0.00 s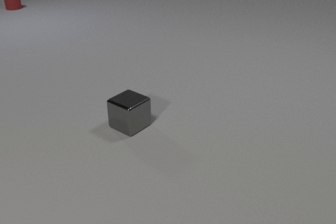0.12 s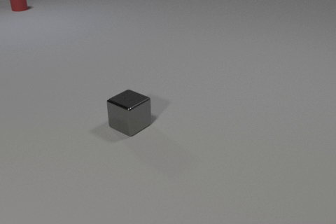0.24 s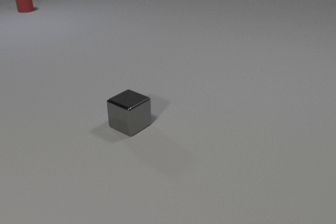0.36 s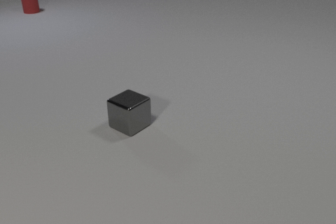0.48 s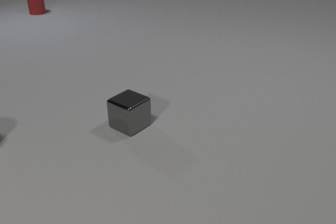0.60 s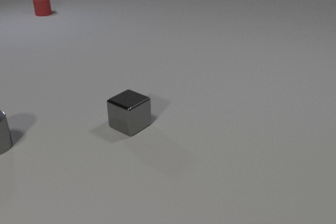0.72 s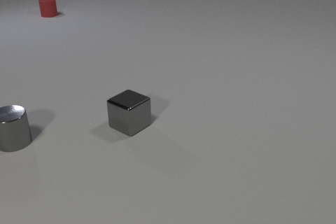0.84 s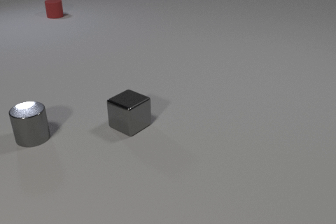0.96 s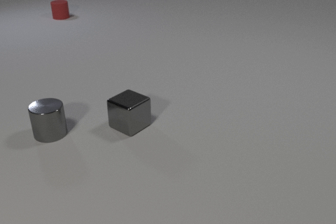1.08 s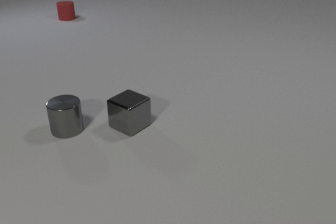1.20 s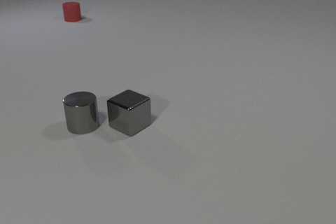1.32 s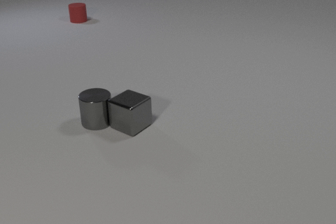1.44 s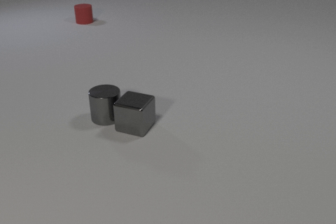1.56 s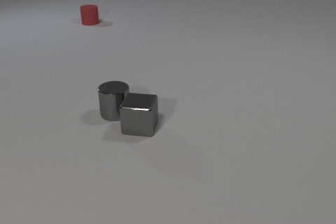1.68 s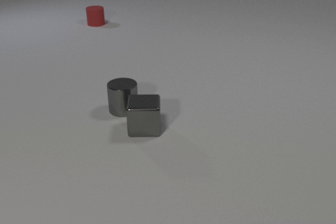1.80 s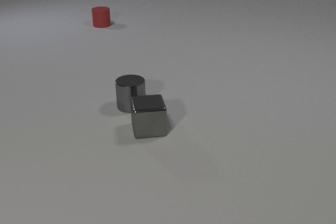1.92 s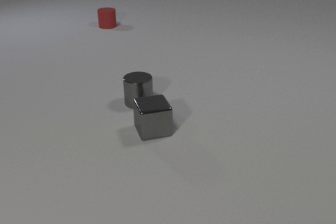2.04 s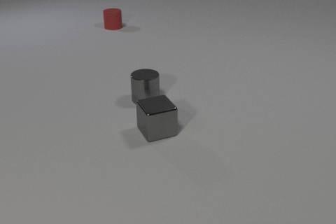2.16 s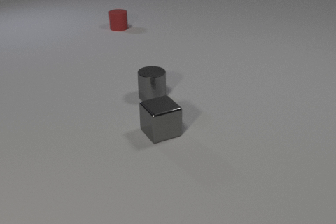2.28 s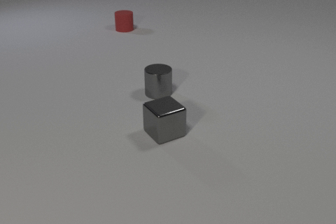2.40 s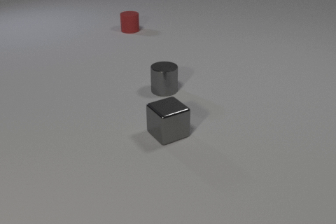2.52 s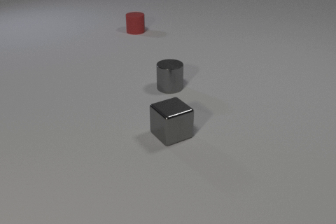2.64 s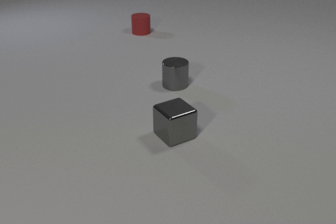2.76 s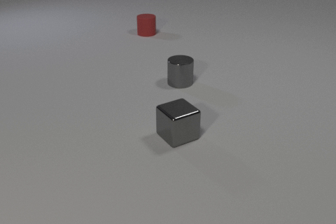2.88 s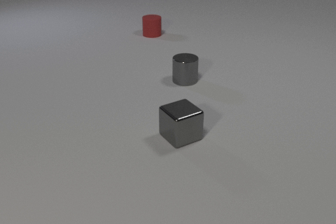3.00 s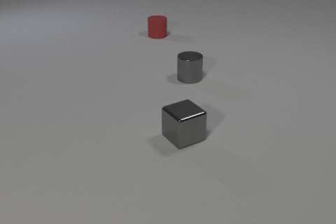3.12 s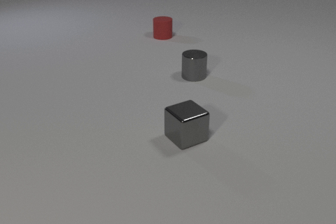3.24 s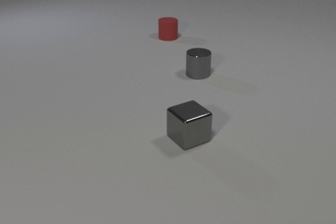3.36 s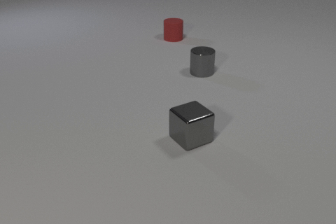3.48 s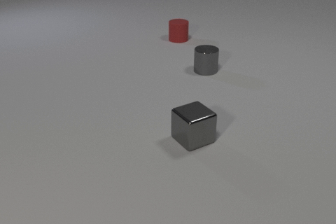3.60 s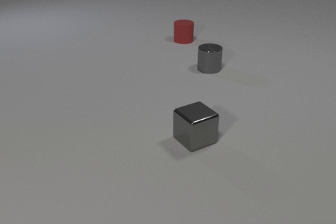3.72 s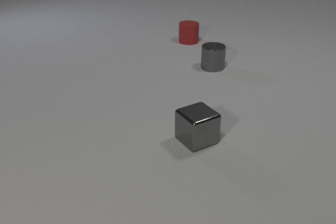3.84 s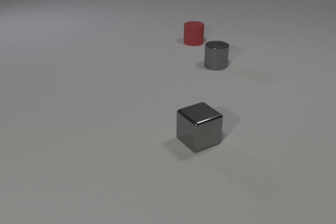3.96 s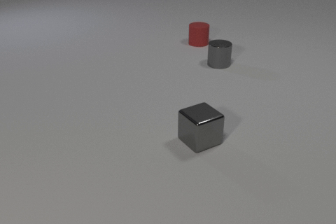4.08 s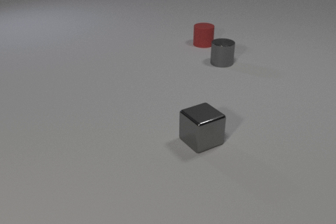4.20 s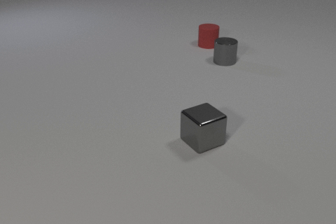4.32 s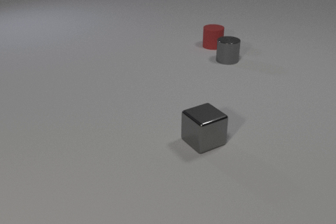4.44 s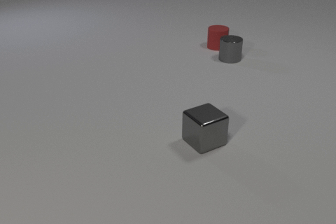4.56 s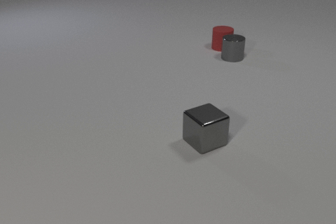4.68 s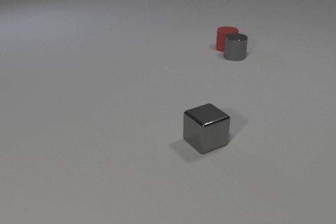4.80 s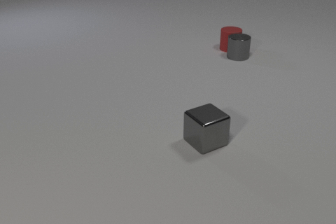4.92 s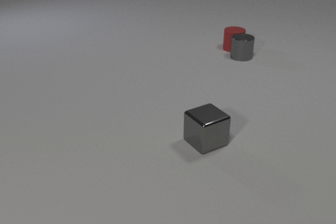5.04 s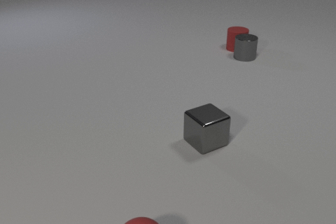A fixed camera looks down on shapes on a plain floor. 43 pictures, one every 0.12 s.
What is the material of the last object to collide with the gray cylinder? rubber.
What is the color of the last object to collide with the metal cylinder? red.
Are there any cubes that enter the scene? no.
0.00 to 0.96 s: The gray metal cylinder comes in at the left edge, slides to the right. The red rubber cylinder slides toward the camera and to the right.
0.96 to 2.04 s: The gray metal cylinder slides to the right and away from the camera. The gray metal cube slides to the right and toward the camera, spins counterclockwise seen from above by about 60 degrees, its near face sliding to the right. The red rubber cylinder slides to the right and toward the camera. The gray metal cylinder and the gray metal cube collide.
2.04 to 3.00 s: The gray metal cylinder slides away from the camera and to the right. The gray metal cube slides to the right. The red rubber cylinder slides to the right and toward the camera.
3.00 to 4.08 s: The gray metal cylinder slides away from the camera and to the right. The gray metal cube slides to the right. The red rubber cylinder slides to the right and toward the camera.
4.08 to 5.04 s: The gray metal cylinder slides to the right and away from the camera. The red rubber sphere comes in at the bottom edge. The red rubber cylinder slides to the right. The gray metal cylinder and the red rubber cylinder collide.
